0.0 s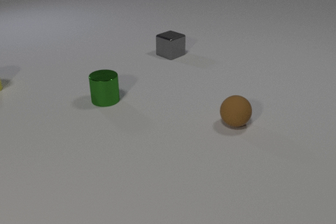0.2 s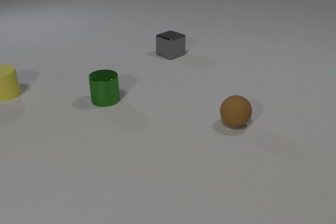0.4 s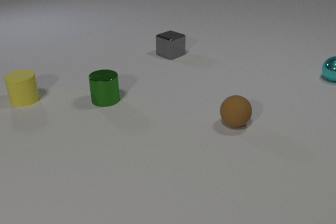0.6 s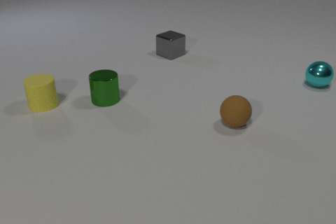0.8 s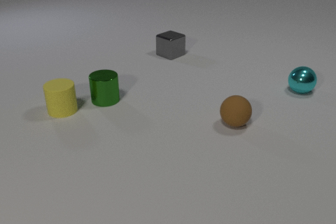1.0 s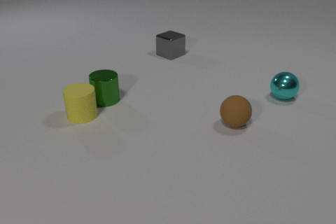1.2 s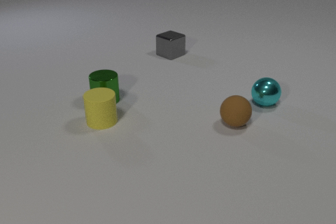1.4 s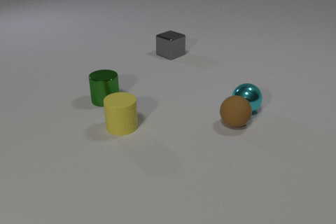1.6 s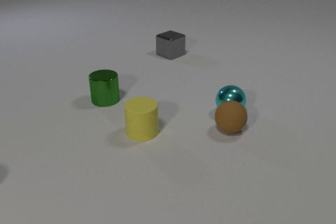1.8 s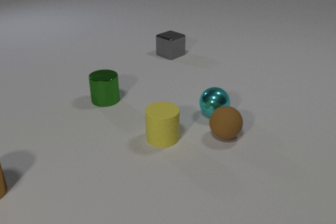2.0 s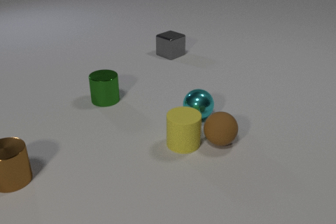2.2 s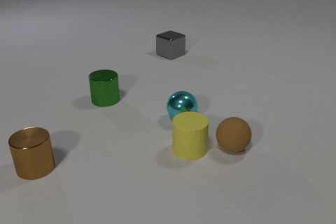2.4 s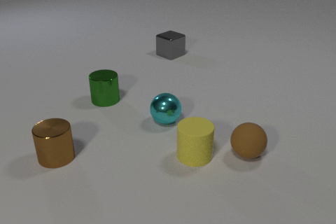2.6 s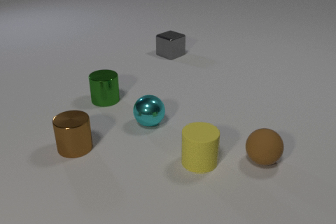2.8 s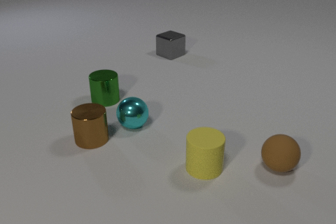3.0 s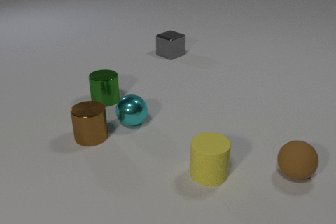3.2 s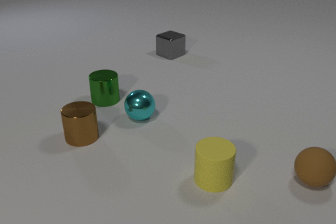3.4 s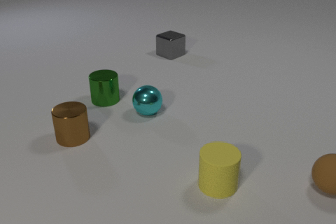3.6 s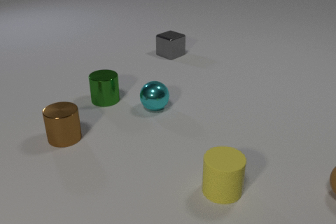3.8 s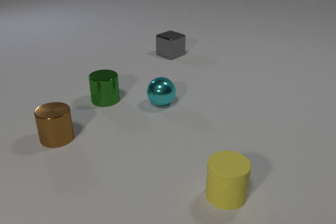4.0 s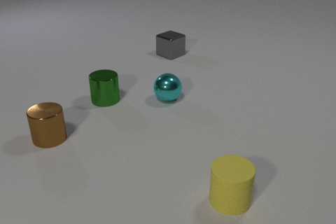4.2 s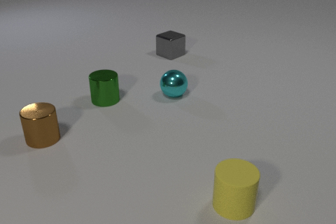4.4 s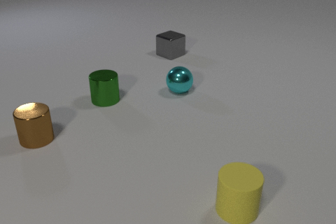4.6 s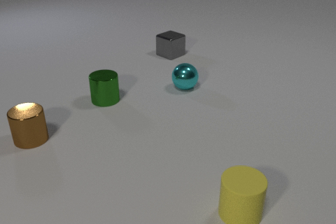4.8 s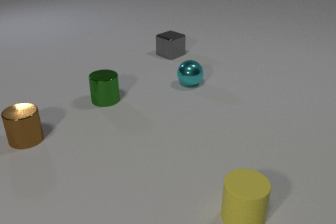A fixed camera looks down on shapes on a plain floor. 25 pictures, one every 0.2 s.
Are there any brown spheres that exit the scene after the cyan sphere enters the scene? yes.
How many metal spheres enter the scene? 1.
How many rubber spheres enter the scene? 0.
0.0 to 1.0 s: The cyan metal sphere comes in at the right edge, rolls toward the camera and to the left. The yellow rubber cylinder slides toward the camera and to the right.
1.0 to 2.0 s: The cyan metal sphere rolls to the left and toward the camera. The brown rubber sphere rolls toward the camera. The brown metal cylinder comes in at the left edge, slides to the right. The yellow rubber cylinder slides to the right and toward the camera. The cyan metal sphere and the brown rubber sphere collide.
2.0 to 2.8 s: The cyan metal sphere rolls to the left. The brown rubber sphere rolls to the right and toward the camera. The brown metal cylinder slides to the right and away from the camera. The yellow rubber cylinder slides toward the camera and to the right. The brown rubber sphere and the yellow rubber cylinder collide.
2.8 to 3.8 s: The cyan metal sphere rolls away from the camera and to the right. The brown rubber sphere rolls to the right, leaves at the right edge. The brown metal cylinder slides to the left. The yellow rubber cylinder slides toward the camera and to the right. The cyan metal sphere and the brown metal cylinder collide.
3.8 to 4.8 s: The cyan metal sphere rolls away from the camera and to the right. The brown metal cylinder slides to the left. The yellow rubber cylinder slides toward the camera and to the right.
